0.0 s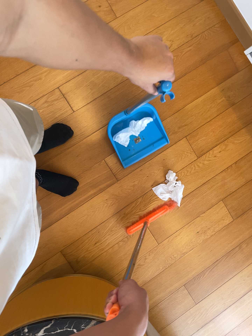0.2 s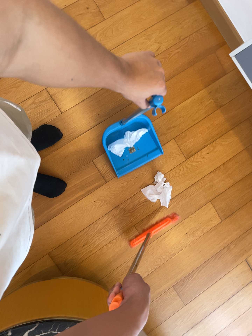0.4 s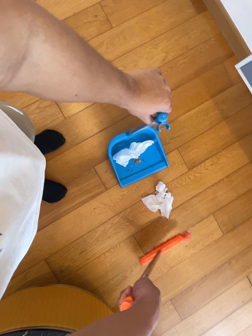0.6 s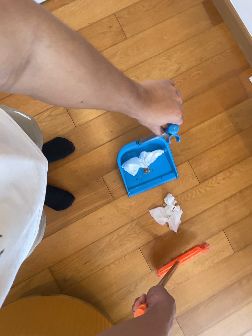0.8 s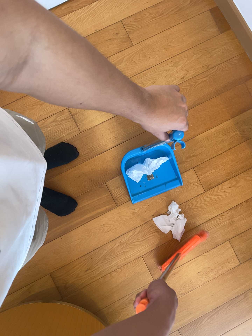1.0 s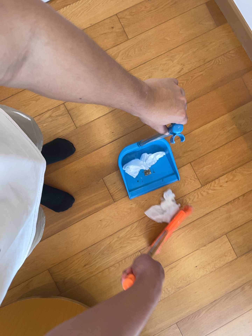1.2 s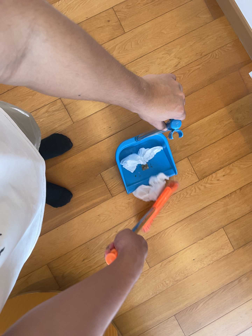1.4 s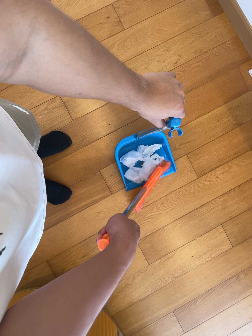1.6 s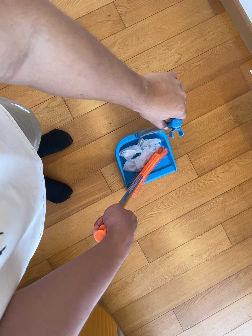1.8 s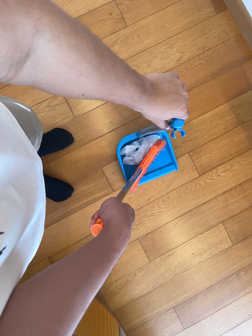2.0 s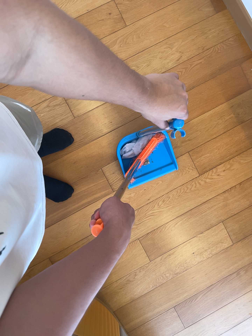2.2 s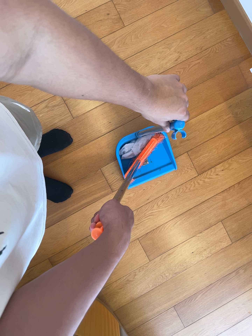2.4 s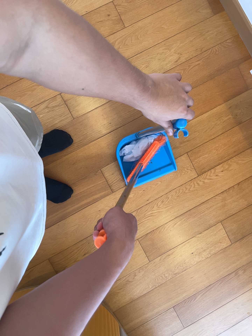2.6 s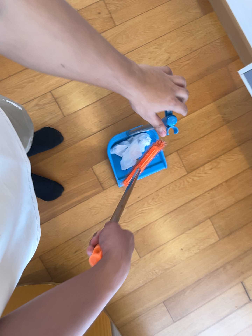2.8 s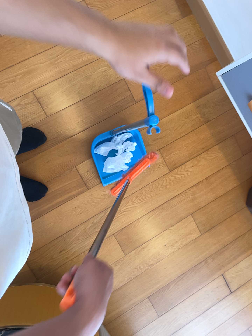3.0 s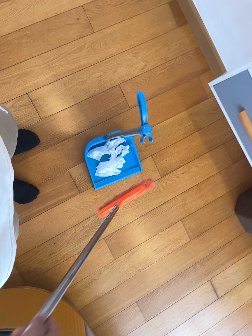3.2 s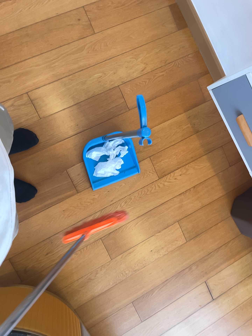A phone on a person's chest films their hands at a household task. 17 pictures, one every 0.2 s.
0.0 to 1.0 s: The camera travels to its right, about 12 cm.
1.0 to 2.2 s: The camera shifts only a little, or ends up much as it began.
2.2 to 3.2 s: The camera travels backward, about 6 cm, so what stands in front gets smaller.
The film runs forward here.
